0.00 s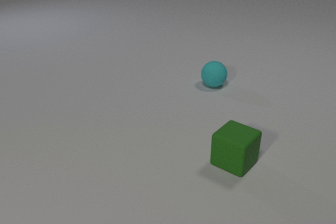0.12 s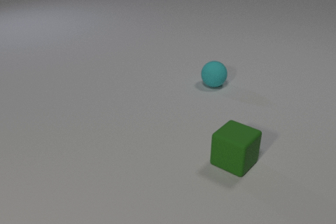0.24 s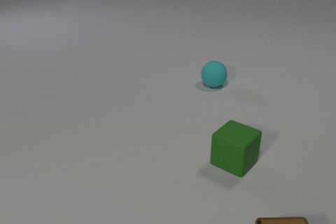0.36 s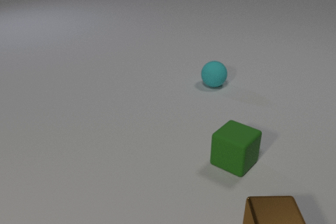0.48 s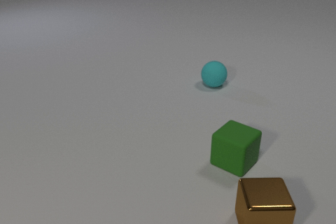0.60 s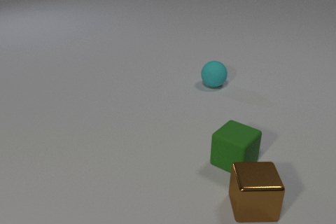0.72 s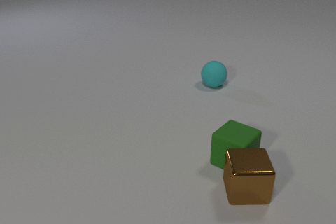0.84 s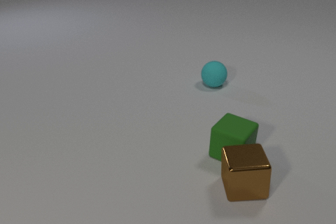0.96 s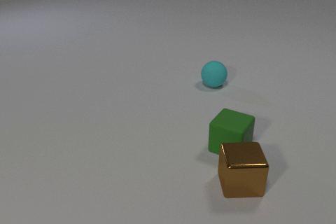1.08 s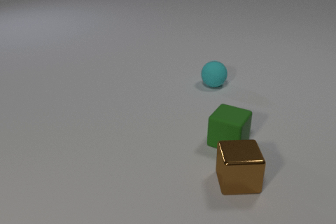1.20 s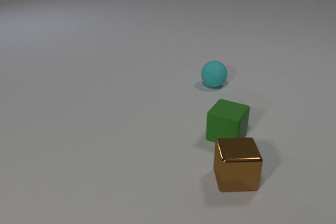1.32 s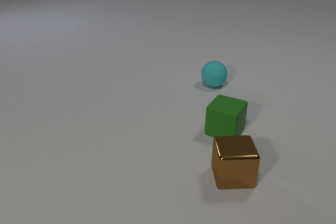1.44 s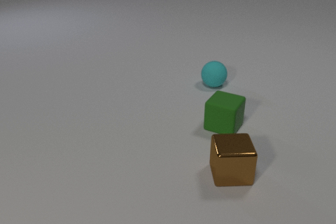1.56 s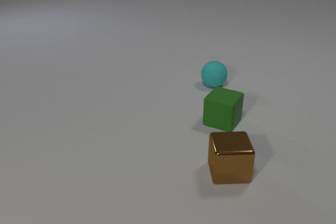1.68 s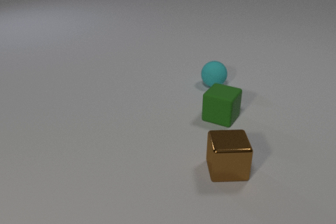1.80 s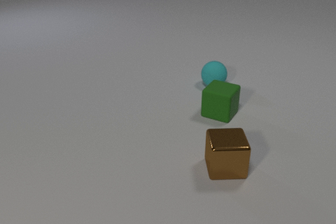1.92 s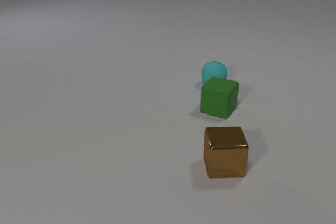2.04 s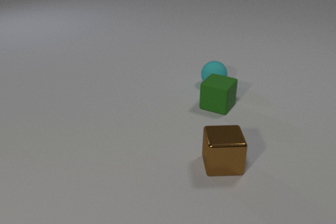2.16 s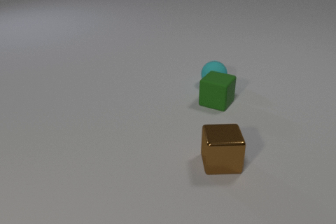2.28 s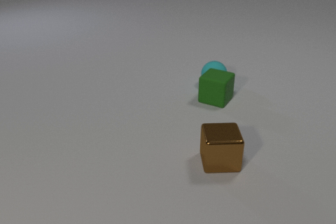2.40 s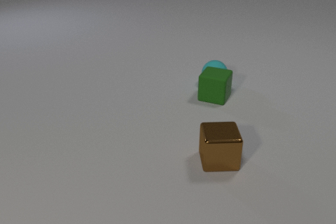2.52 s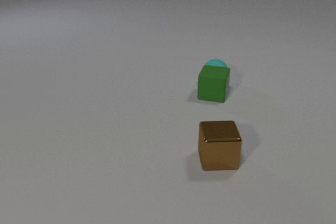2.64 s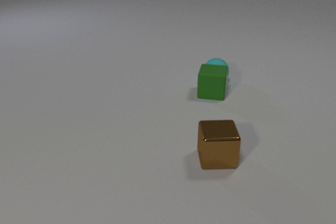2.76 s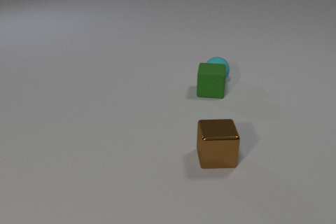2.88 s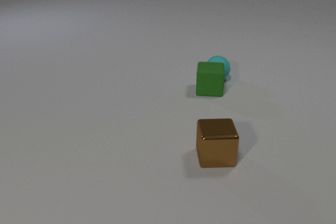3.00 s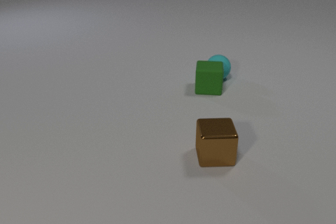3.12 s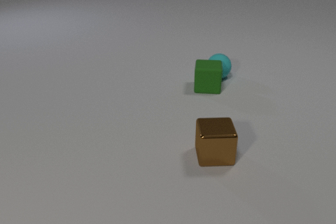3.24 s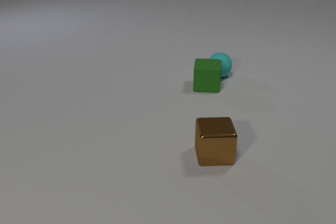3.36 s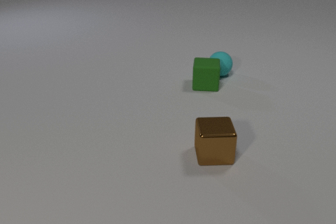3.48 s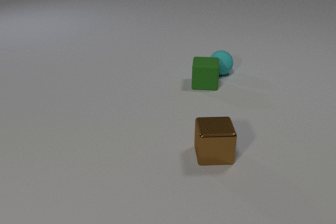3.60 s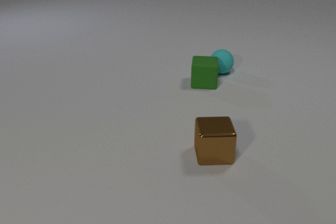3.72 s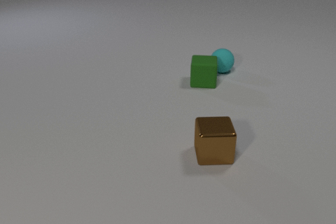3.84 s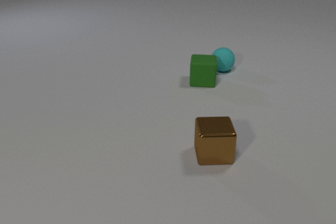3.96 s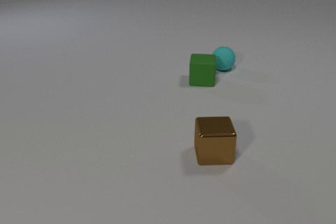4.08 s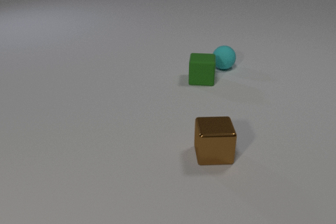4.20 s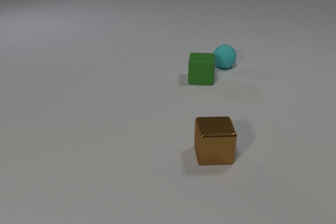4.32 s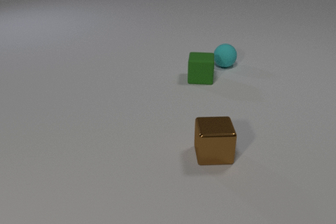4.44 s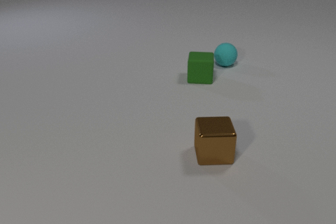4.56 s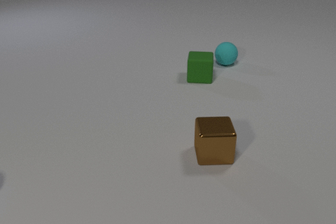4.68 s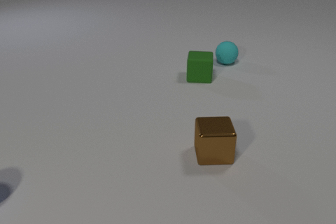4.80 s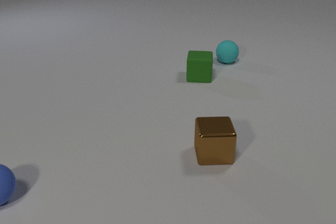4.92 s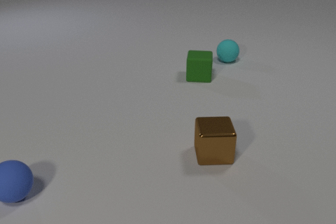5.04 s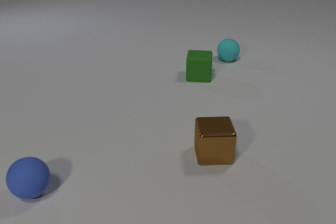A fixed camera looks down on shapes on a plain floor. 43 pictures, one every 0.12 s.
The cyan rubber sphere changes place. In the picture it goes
away from the camera.
The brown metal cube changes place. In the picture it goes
away from the camera.
0.00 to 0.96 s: The brown metal cube comes in at the bottom edge, slides away from the camera and to the left. The green rubber cube slides away from the camera. The brown metal cube and the green rubber cube collide.
0.96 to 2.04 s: The brown metal cube slides away from the camera and to the left. The green rubber cube slides away from the camera.
2.04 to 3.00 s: The brown metal cube slides away from the camera and to the left. The green rubber cube slides away from the camera, spins so that its near face slides to the right, counterclockwise seen from above. The cyan rubber sphere rolls away from the camera. The green rubber cube and the cyan rubber sphere collide.
3.00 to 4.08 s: The green rubber cube slides away from the camera. The cyan rubber sphere rolls away from the camera.
4.08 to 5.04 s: The green rubber cube slides away from the camera. The blue rubber sphere comes in at the left edge, rolls to the right. The cyan rubber sphere rolls away from the camera.
Are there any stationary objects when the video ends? yes.
What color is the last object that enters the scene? blue.
What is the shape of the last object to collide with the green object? sphere.
